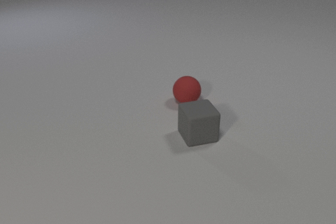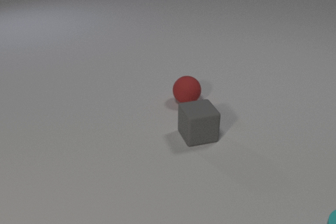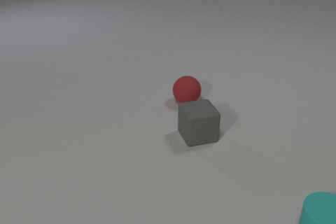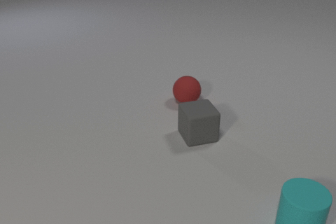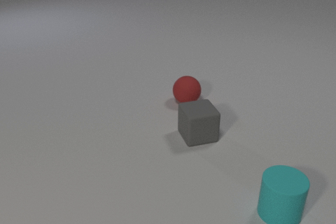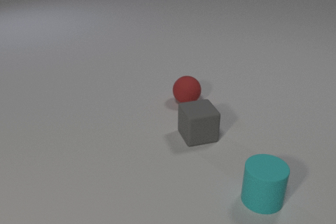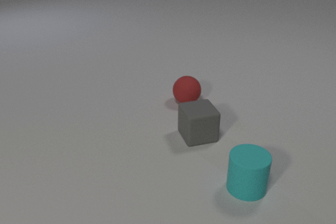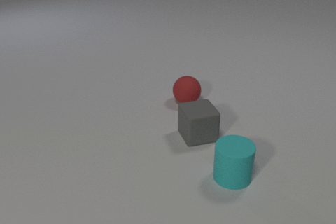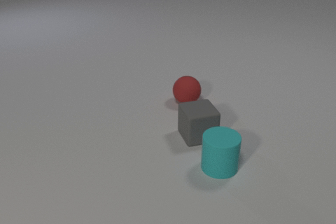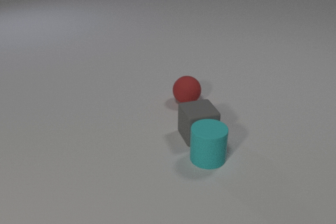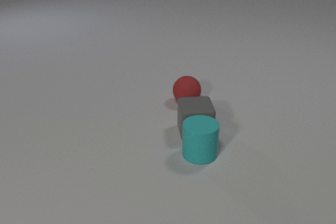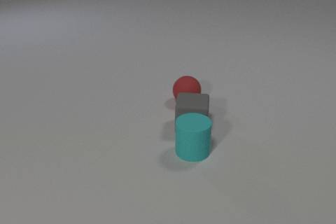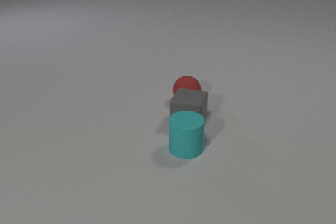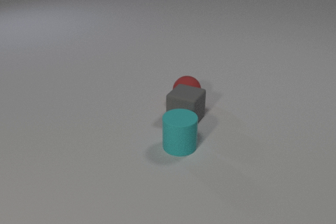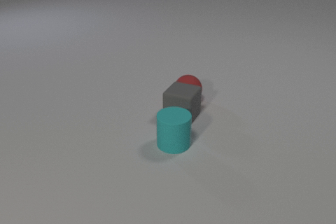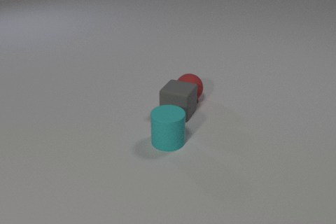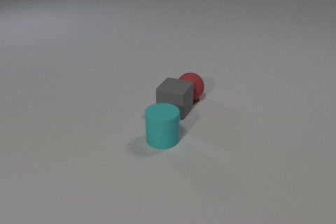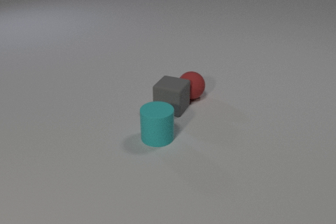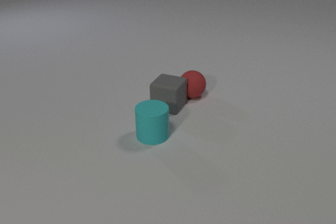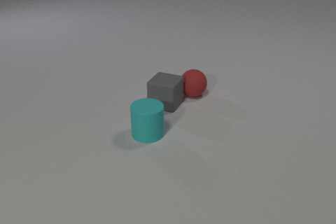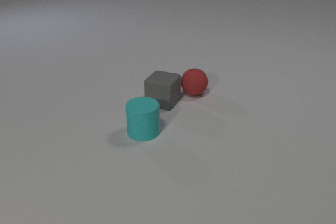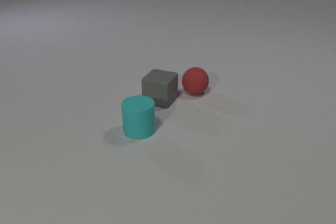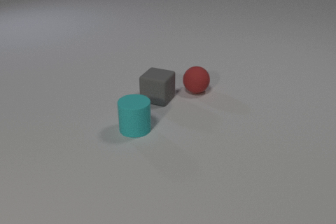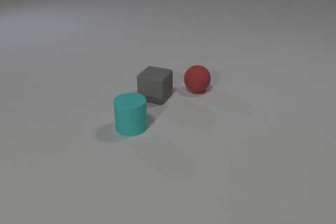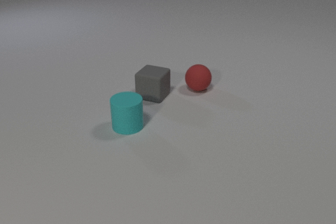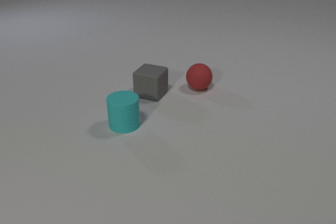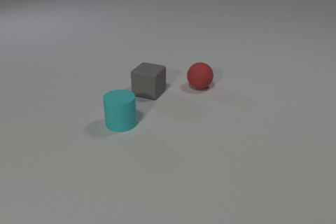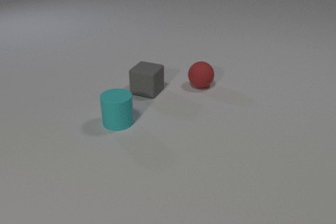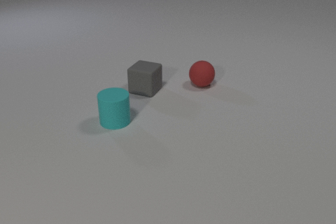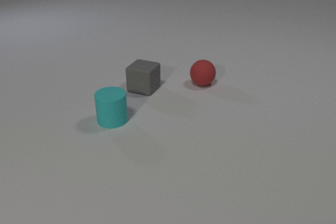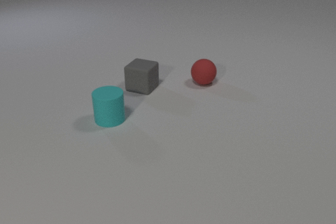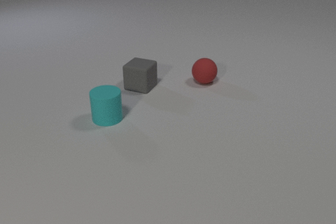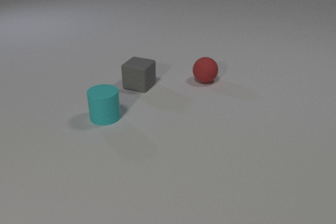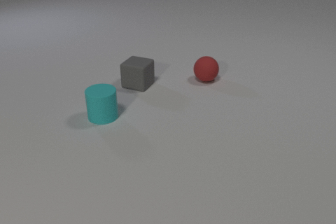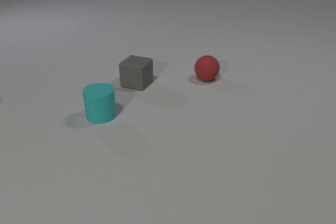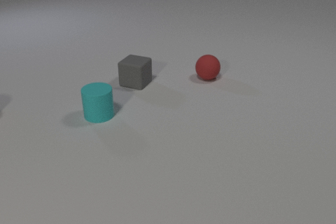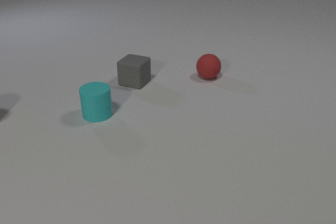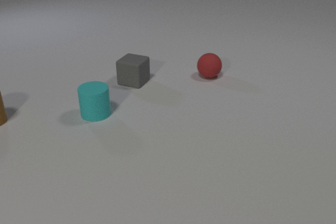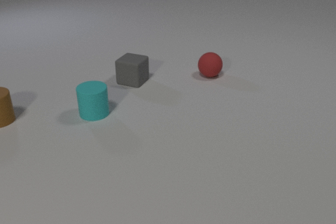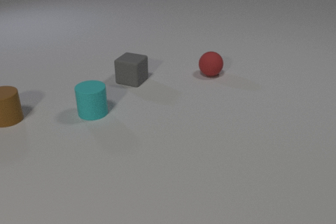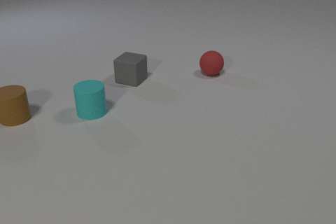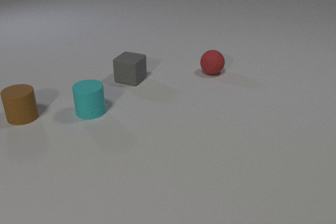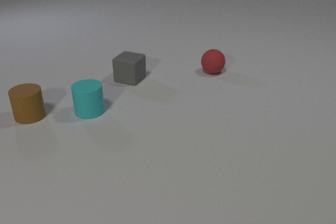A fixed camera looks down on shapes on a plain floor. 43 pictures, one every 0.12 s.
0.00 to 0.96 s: The cyan rubber cylinder comes in at the bottom edge, slides to the left and away from the camera.
0.96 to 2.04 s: The cyan rubber cylinder slides to the left and away from the camera. The gray rubber cube slides away from the camera and to the left, spins clockwise seen from above by about 45 degrees, its near face sliding to the left. The red rubber sphere rolls away from the camera. The cyan rubber cylinder and the gray rubber cube collide. The gray rubber cube and the red rubber sphere collide.
2.04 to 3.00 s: The cyan rubber cylinder slides to the left and away from the camera. The gray rubber cube slides away from the camera and to the left. The red rubber sphere rolls away from the camera.
3.00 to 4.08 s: The cyan rubber cylinder slides to the left and away from the camera. The gray rubber cube slides away from the camera and to the left. The red rubber sphere rolls away from the camera.
4.08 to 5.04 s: The cyan rubber cylinder slides to the left and away from the camera. The gray rubber cube slides away from the camera and to the left. The brown rubber cylinder comes in at the left edge, slides to the right. The red rubber sphere rolls away from the camera.
What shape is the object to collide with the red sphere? cube.
Are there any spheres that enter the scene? no.
Are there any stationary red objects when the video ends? no.
